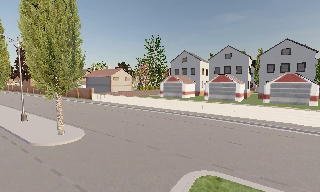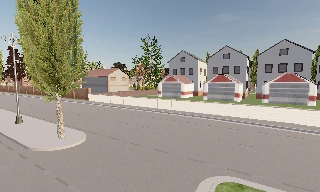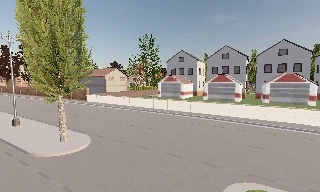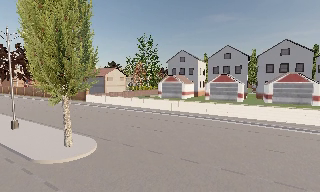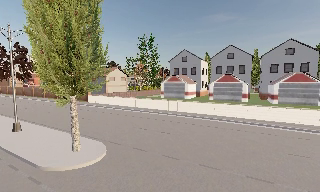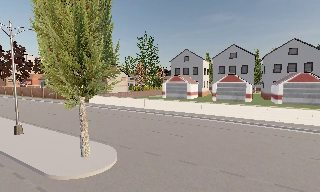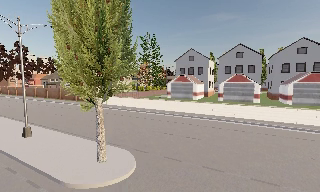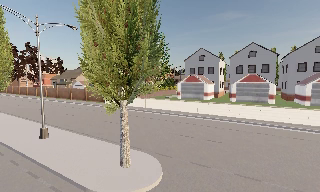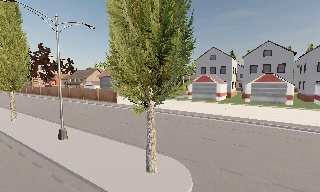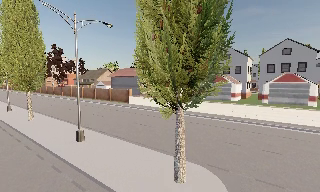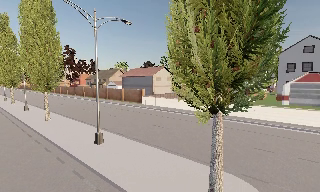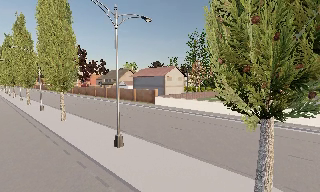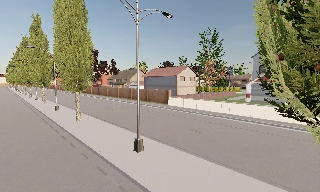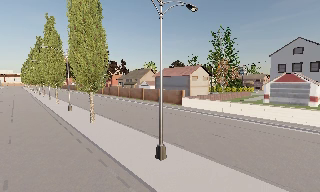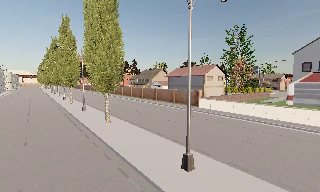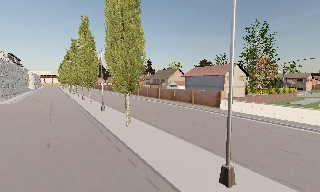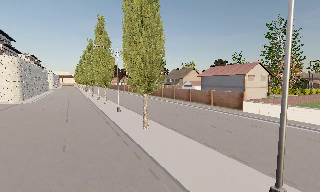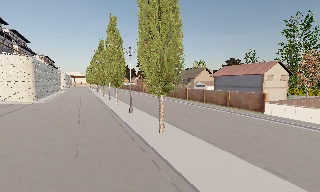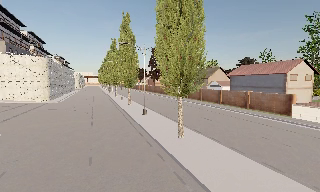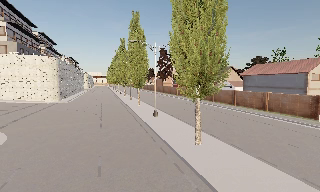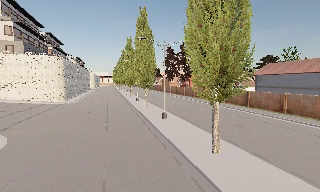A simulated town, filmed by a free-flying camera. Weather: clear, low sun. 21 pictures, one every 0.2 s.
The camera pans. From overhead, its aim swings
counterclockwise.
The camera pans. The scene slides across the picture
to the right.
0.0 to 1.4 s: The camera travels to its left and forward, about 8 m, so close, fixed things drift to the right.
1.4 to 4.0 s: The camera pans to its left, which is counterclockwise from overhead, by about 40 degrees. It travels forward and to its left, about 14 m.
The film runs backward here.
